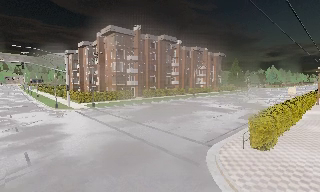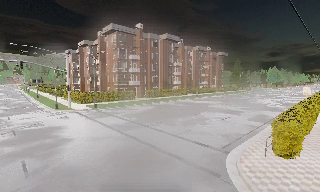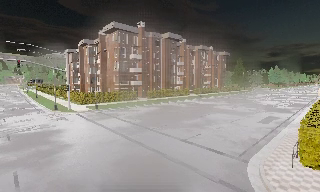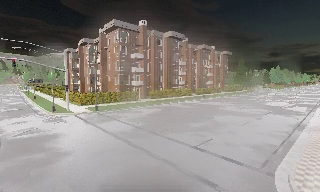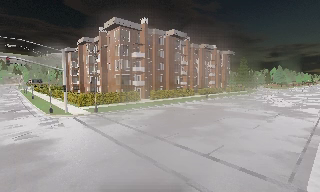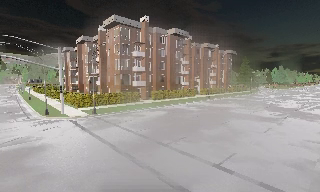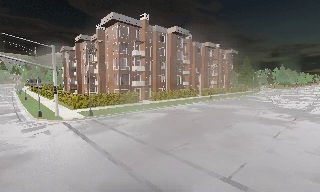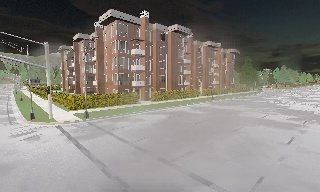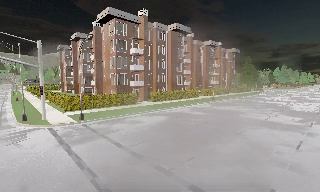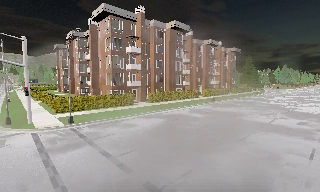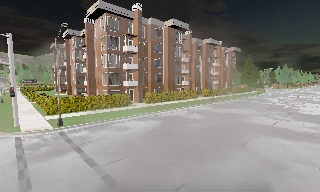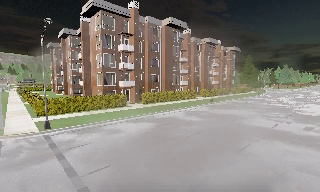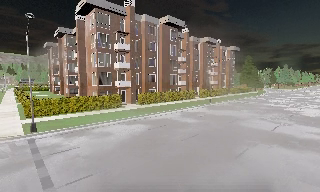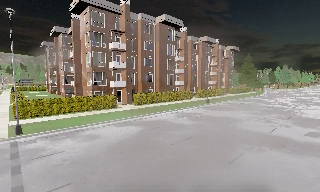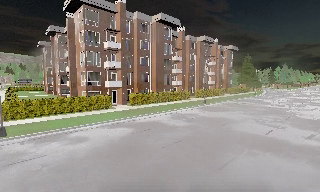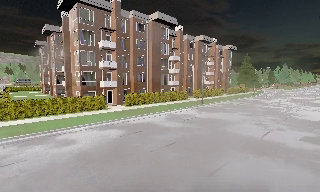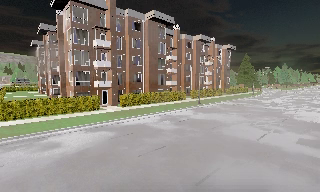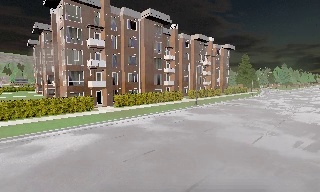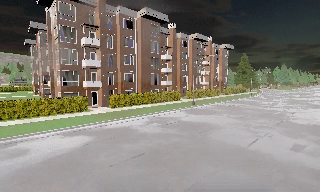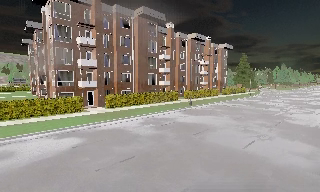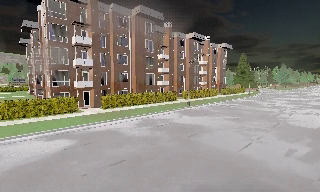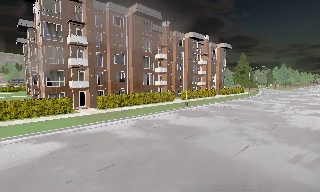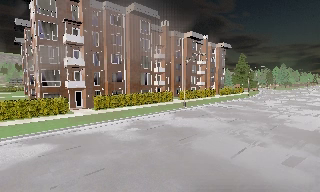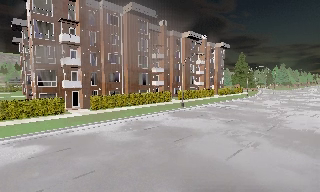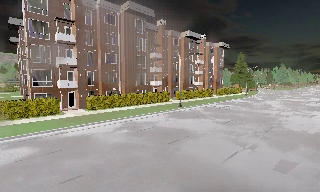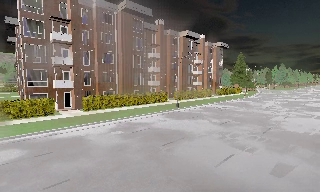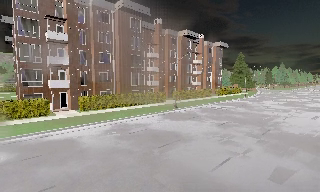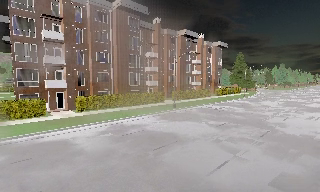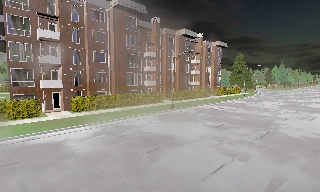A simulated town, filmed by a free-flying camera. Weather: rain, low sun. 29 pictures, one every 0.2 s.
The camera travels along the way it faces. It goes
forward.
0.0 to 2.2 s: The camera travels forward, about 11 m, so what stands in front looms larger.
2.2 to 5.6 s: The camera travels to its right and forward, about 11 m, so close, fixed things drift to the left. It loses speed.
The film runs forward here.
